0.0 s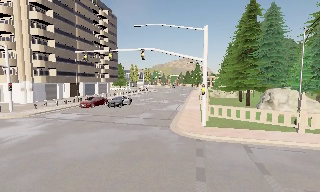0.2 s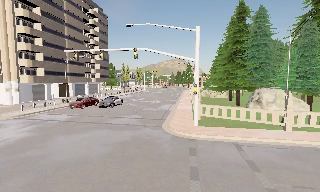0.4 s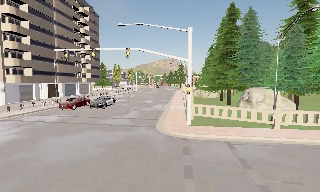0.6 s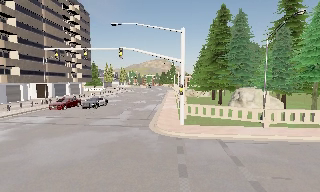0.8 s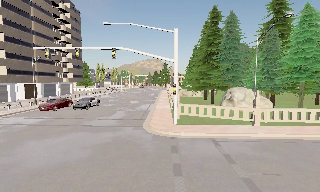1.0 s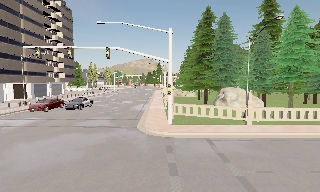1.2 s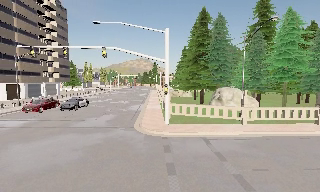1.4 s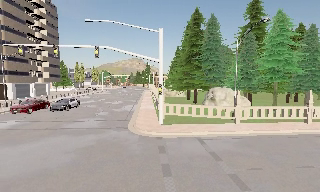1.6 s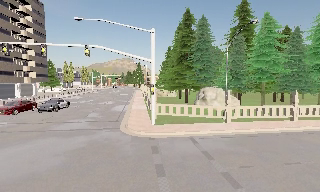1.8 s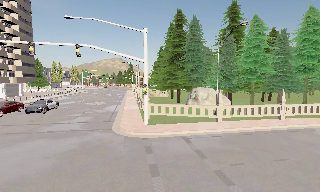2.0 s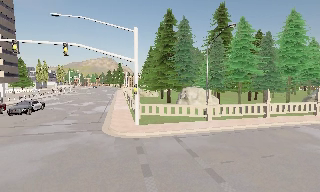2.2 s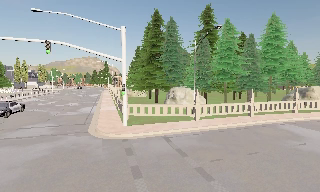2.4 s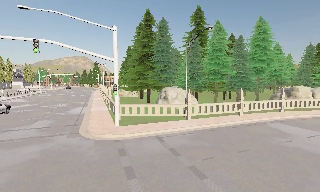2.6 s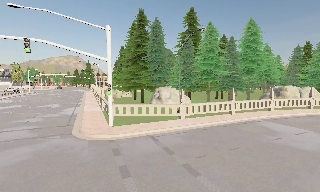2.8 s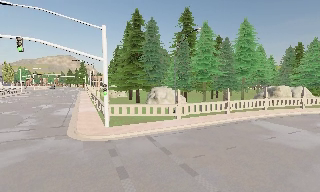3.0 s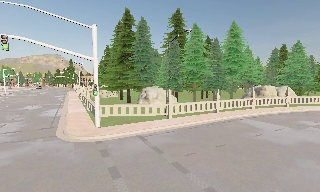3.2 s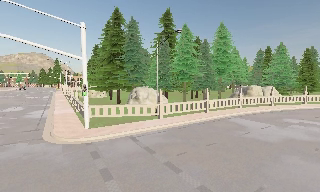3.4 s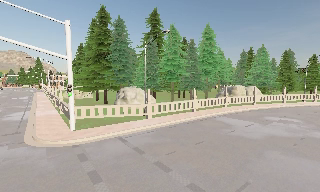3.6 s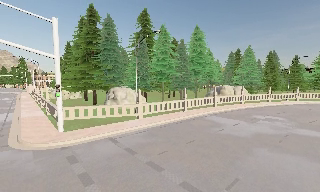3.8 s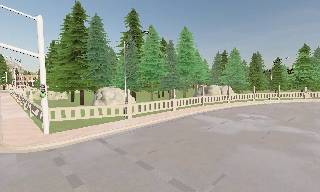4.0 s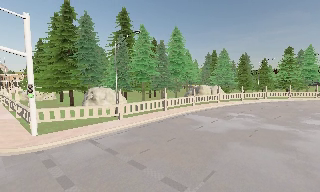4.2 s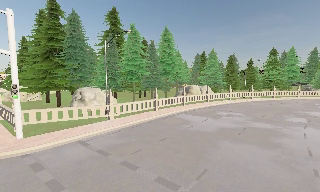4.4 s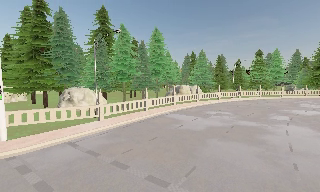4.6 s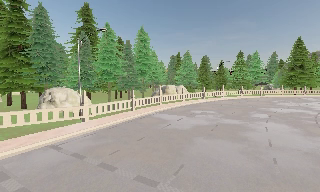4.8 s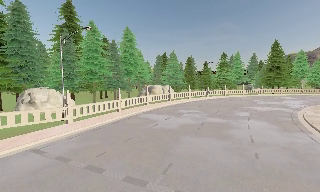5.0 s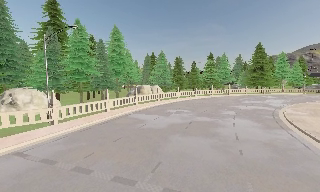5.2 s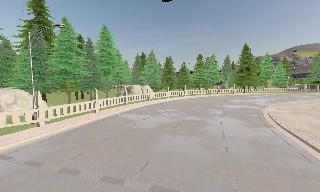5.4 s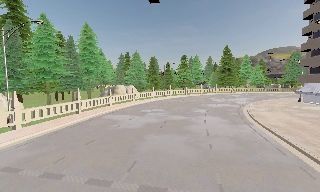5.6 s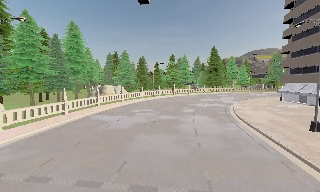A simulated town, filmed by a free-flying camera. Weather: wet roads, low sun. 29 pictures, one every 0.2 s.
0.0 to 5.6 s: The camera swings to its right by about 95 degrees, and the scene slides to the left. It travels to its left and backward, about 2 m.
The film runs backward here.
